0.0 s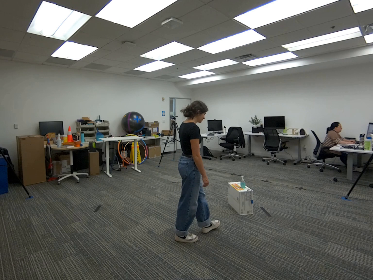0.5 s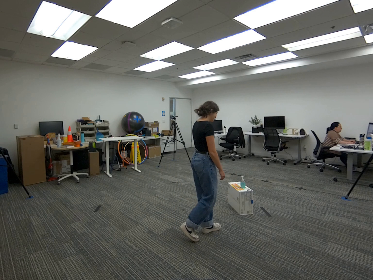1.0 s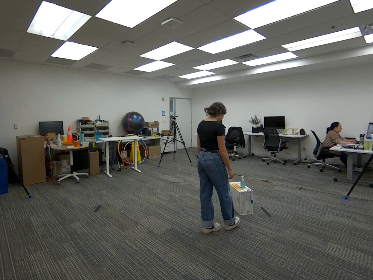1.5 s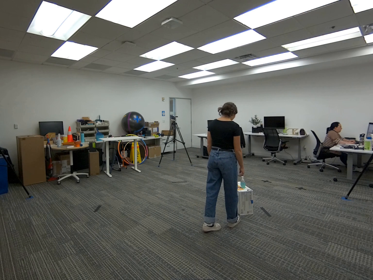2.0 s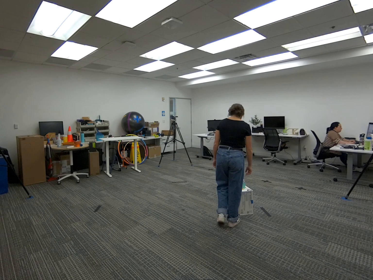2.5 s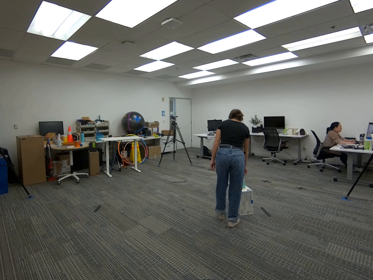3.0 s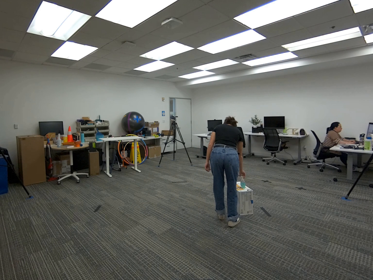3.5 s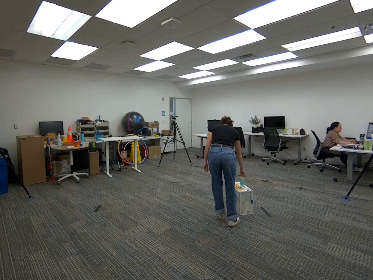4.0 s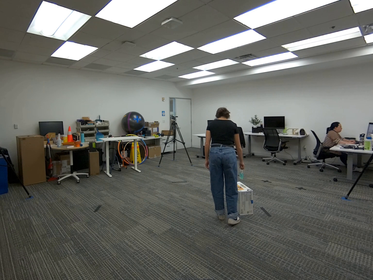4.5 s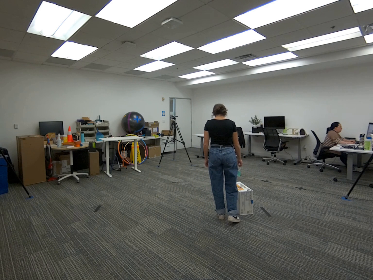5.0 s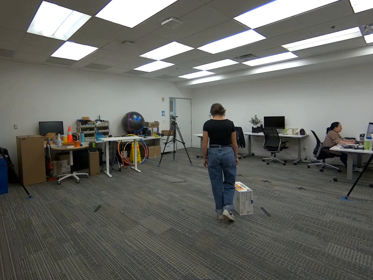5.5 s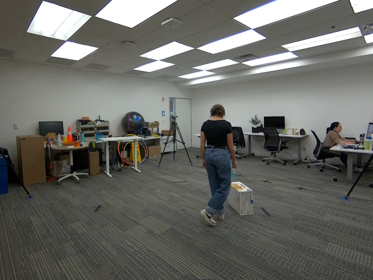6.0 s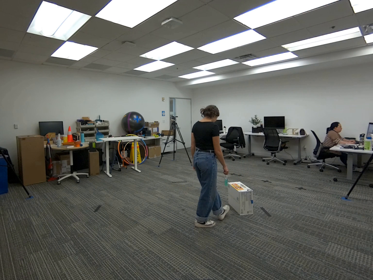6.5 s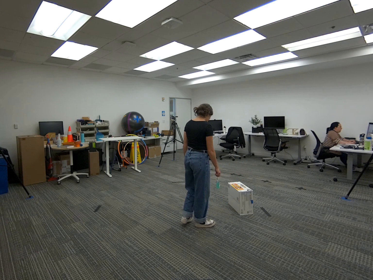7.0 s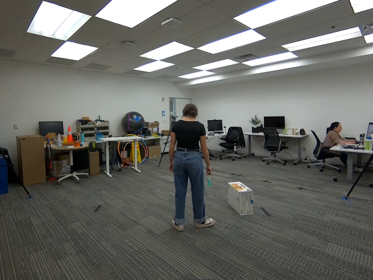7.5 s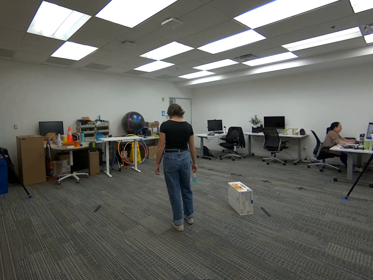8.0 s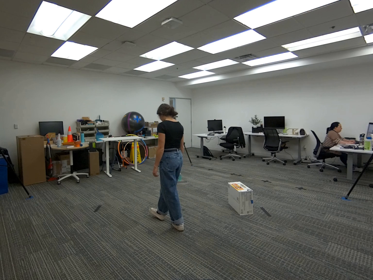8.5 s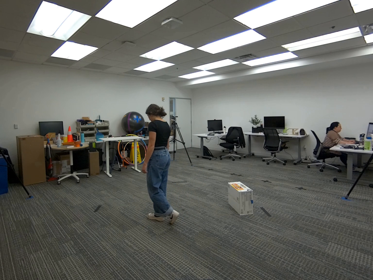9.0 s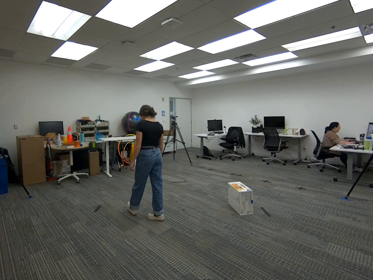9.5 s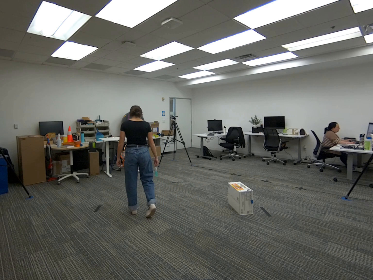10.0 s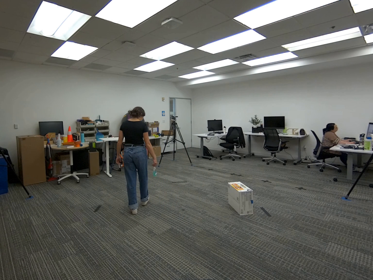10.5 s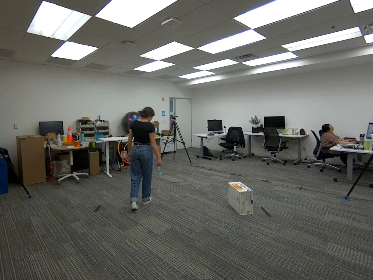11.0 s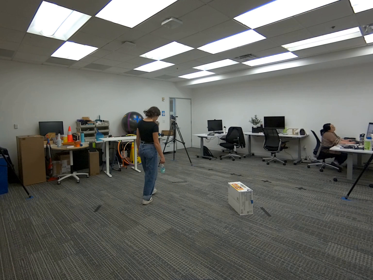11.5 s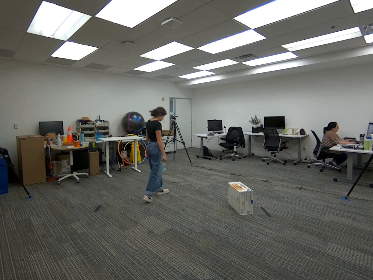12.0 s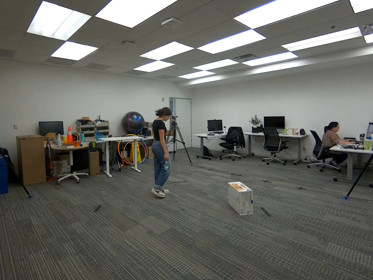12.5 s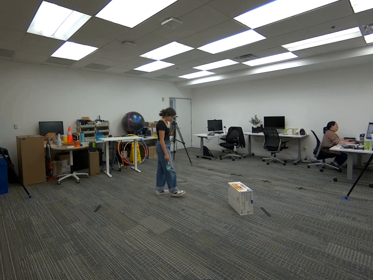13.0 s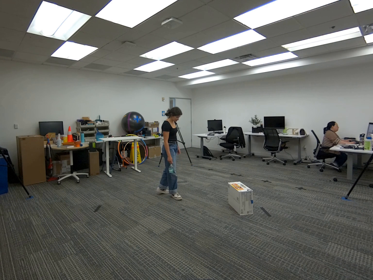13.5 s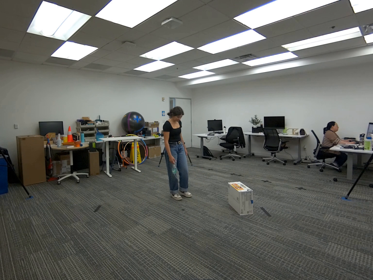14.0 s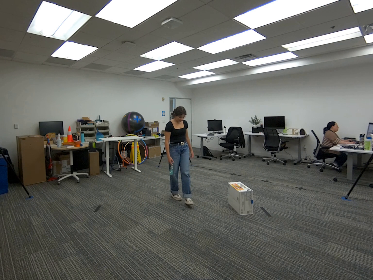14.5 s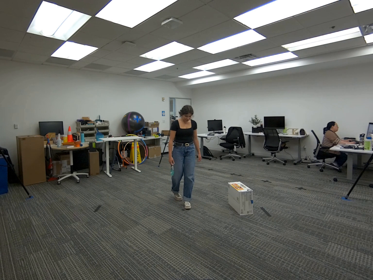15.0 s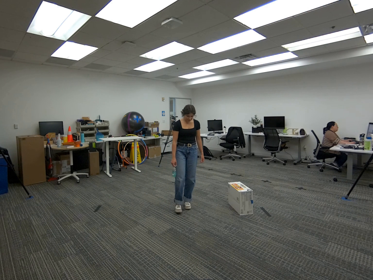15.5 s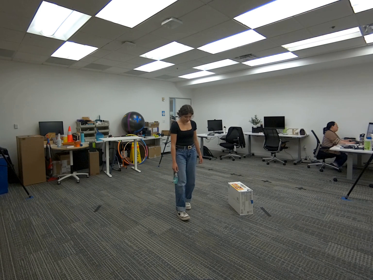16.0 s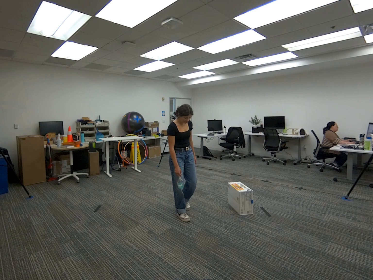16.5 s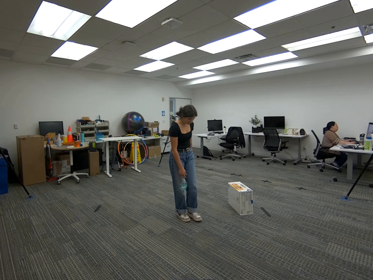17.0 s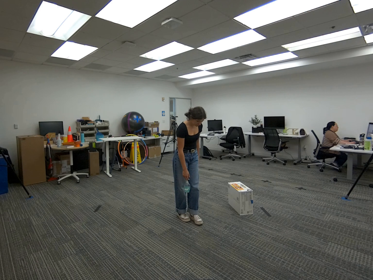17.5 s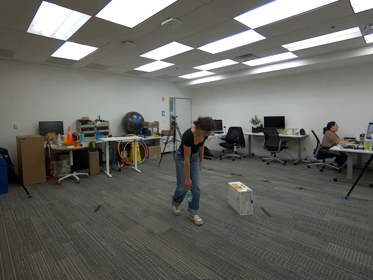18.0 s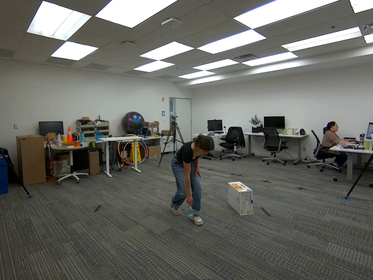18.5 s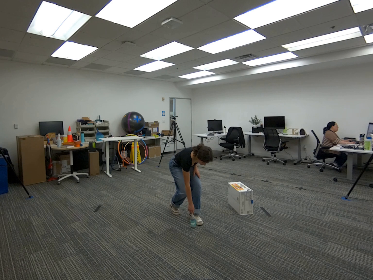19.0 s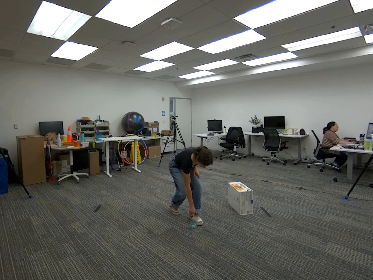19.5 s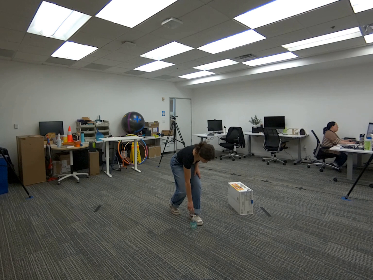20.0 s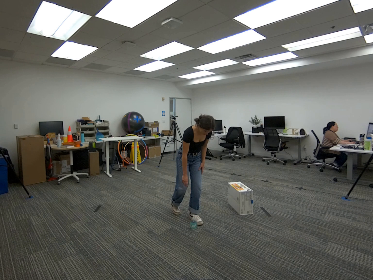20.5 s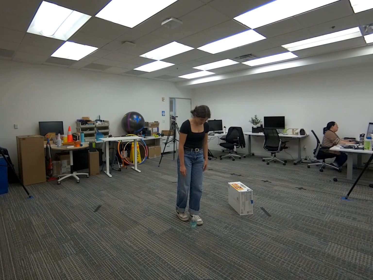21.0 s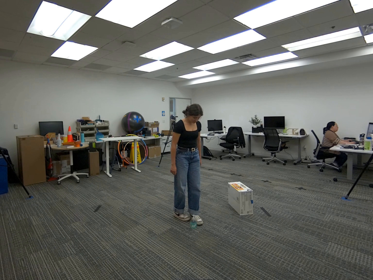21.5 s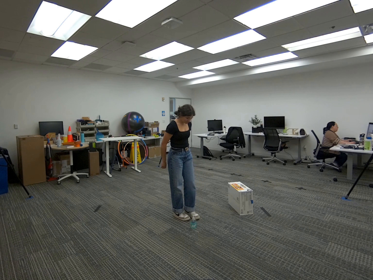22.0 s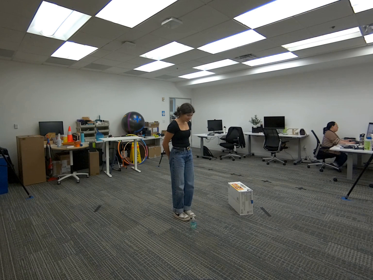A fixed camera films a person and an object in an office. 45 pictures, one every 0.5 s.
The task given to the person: Walk to the hand soap on the snack box, pick up the soap with your right hand and place it on the ground.
